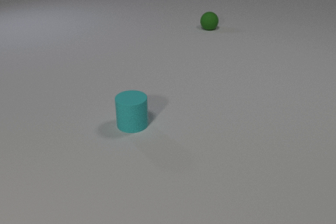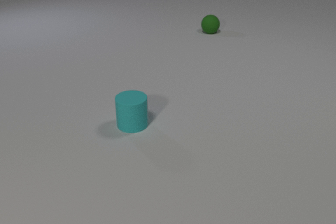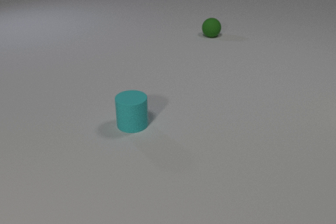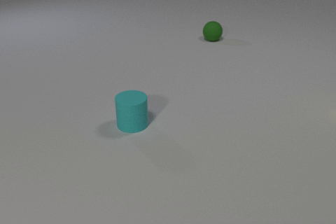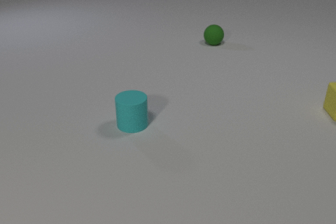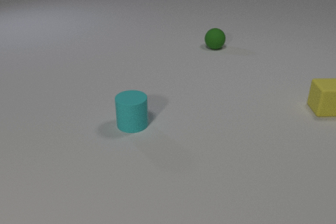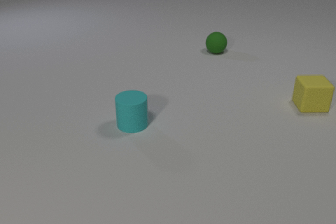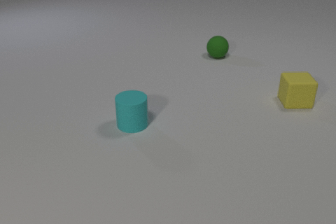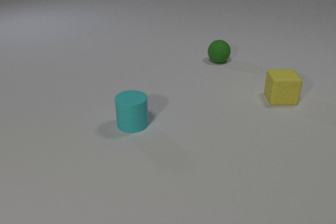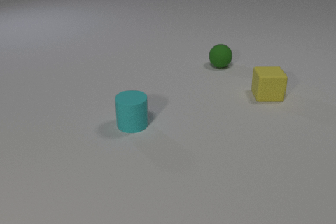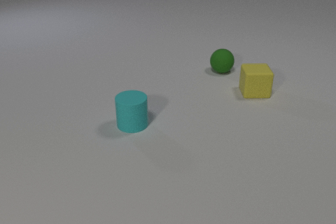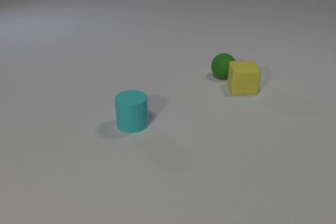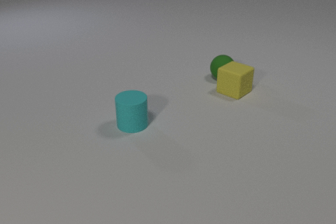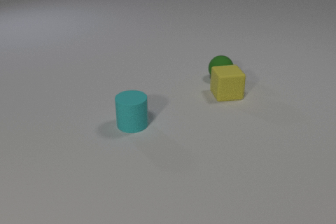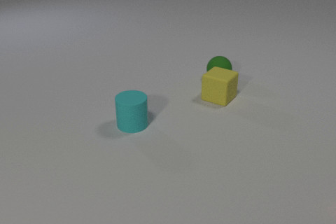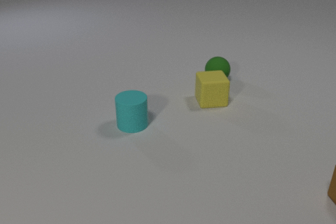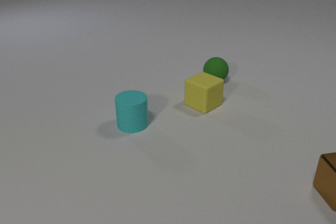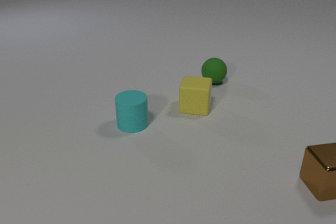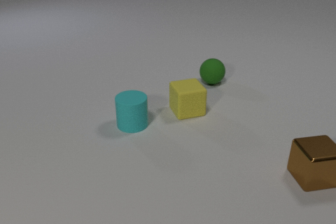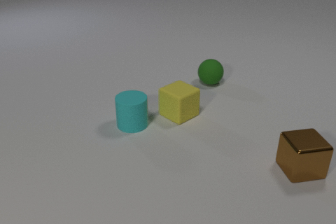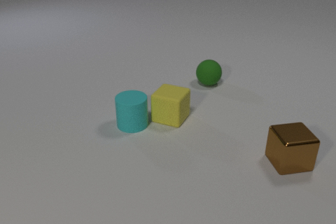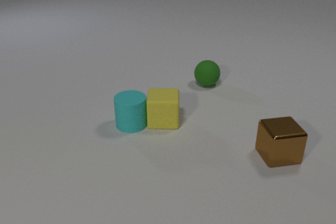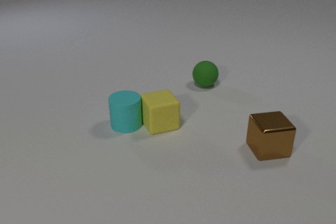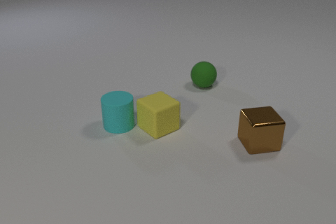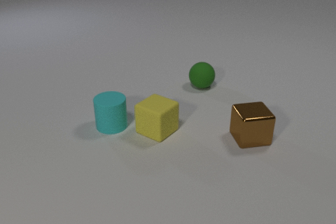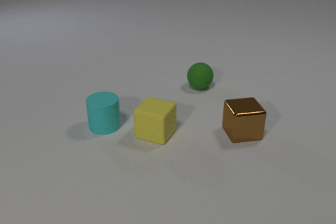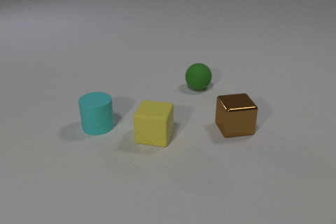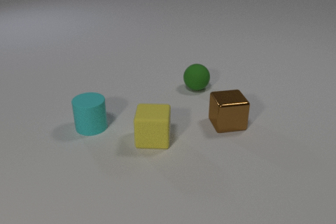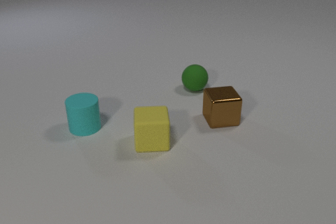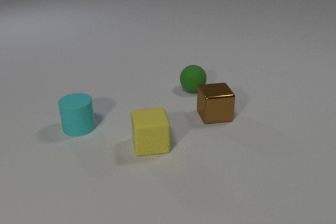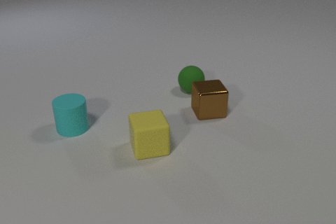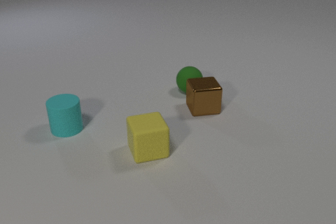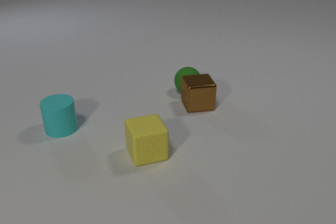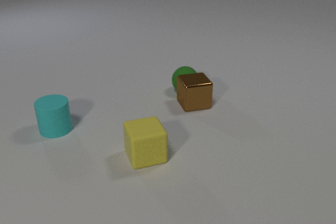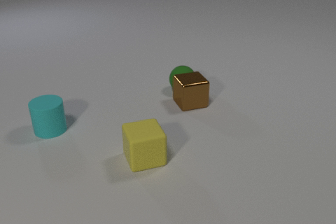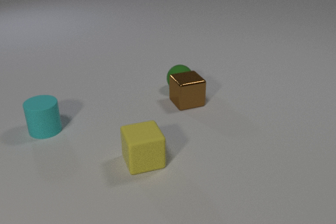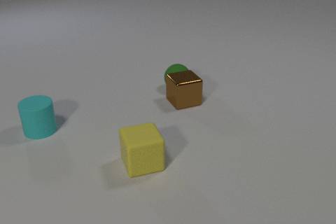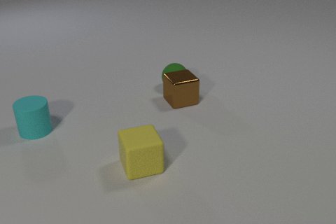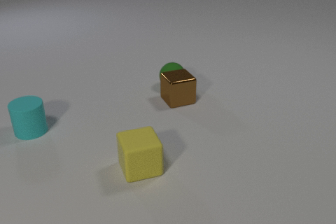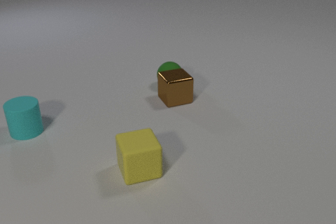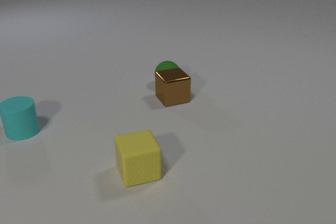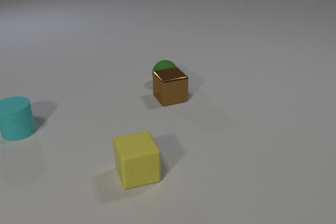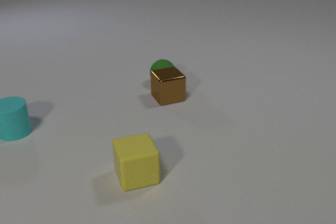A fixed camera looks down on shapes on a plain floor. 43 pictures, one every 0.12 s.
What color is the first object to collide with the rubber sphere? yellow.
How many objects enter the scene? 2.
How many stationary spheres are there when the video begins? 0.
0.00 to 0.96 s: The green rubber sphere rolls toward the camera. The yellow rubber cube comes in at the right edge, slides to the left.
0.96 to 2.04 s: The green rubber sphere rolls toward the camera. The yellow rubber cube slides to the left and toward the camera. The brown metal cube comes in at the right edge, slides to the left and away from the camera. The green rubber sphere and the yellow rubber cube collide.
2.04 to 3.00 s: The green rubber sphere rolls toward the camera and to the left. The yellow rubber cube slides toward the camera and to the left. The brown metal cube slides to the left and away from the camera. The cyan rubber cylinder slides to the left. The yellow rubber cube and the cyan rubber cylinder collide.
3.00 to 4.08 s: The green rubber sphere rolls to the left and toward the camera. The yellow rubber cube slides toward the camera. The brown metal cube slides to the left and away from the camera. The cyan rubber cylinder slides to the left. The green rubber sphere and the brown metal cube collide.
4.08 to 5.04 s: The green rubber sphere rolls to the left and away from the camera. The yellow rubber cube slides toward the camera. The brown metal cube slides to the left and away from the camera. The cyan rubber cylinder slides to the left.
